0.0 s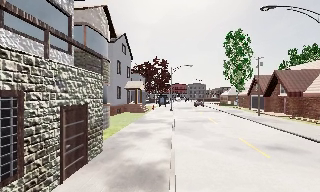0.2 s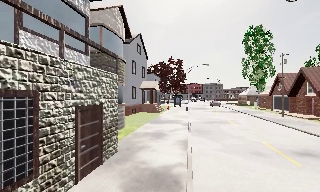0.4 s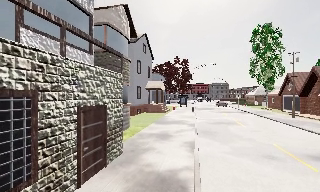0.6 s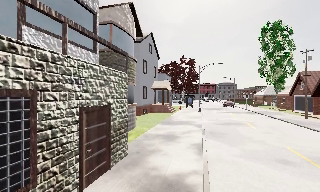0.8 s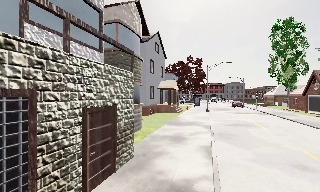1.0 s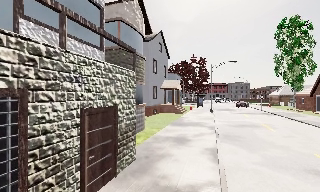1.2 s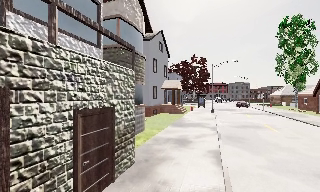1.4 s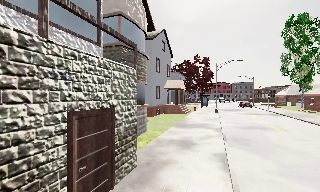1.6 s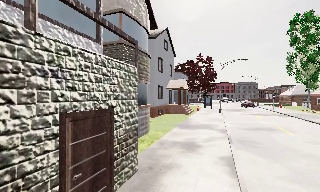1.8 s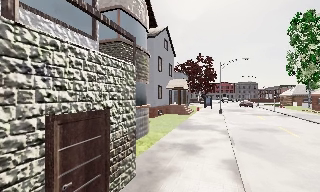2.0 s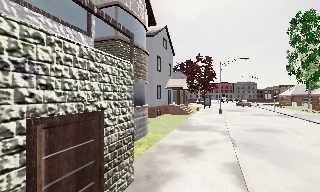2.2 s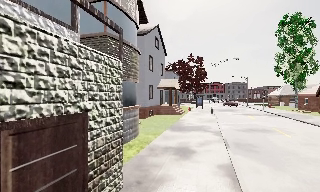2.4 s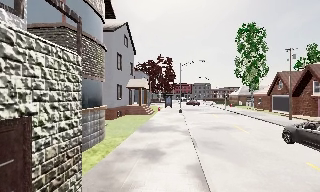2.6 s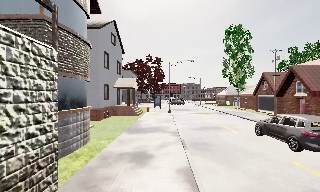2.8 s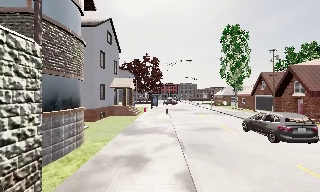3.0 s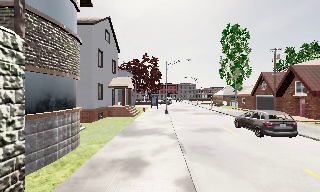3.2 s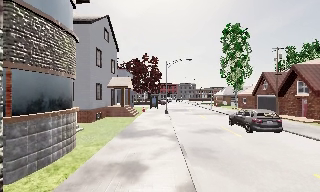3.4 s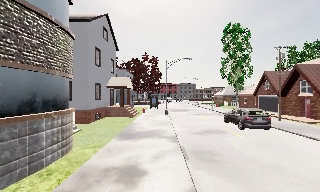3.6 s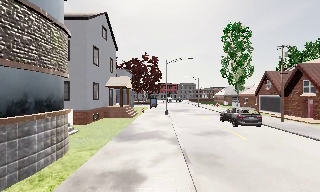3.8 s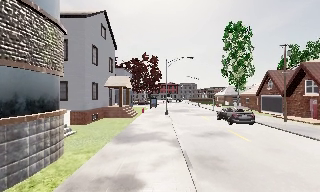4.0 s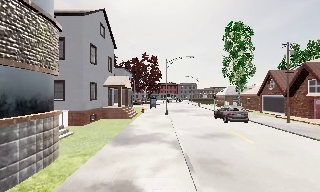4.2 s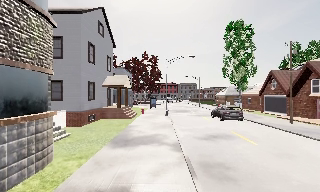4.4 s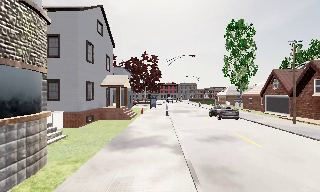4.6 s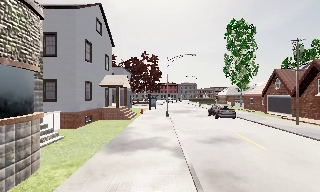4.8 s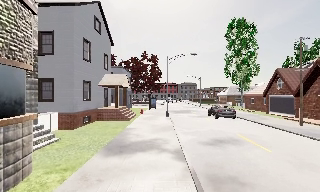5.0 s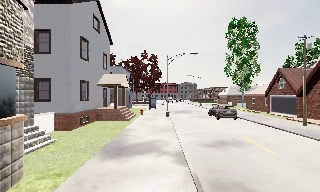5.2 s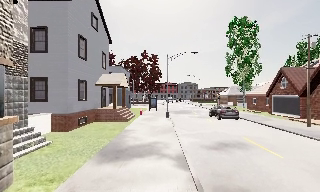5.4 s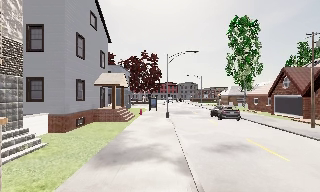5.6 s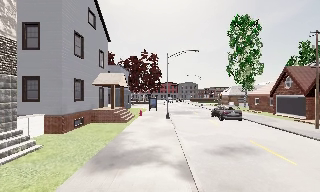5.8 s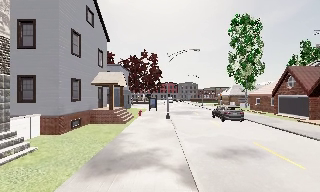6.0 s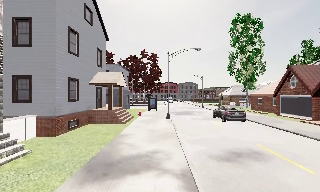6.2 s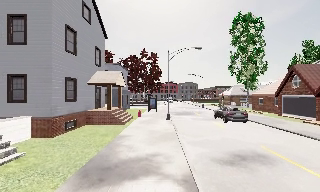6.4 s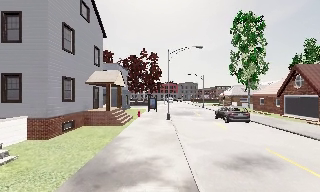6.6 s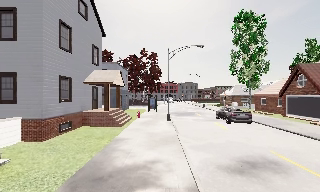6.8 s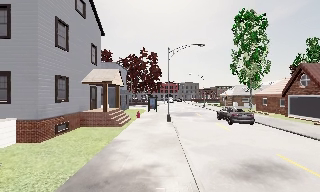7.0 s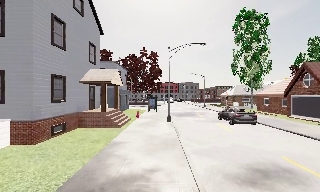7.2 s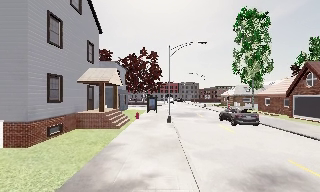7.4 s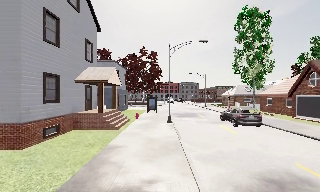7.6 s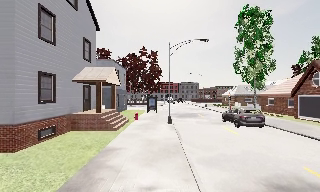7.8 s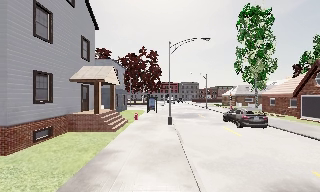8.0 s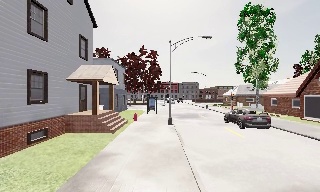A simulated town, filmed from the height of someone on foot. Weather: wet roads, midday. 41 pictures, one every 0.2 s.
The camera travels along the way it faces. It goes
forward.
0.0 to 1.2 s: The camera pans to its left, which is counterclockwise from overhead, by about 15 degrees. It travels forward, about 1.5 m, so what stands in front looms larger.
1.2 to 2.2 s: The camera travels forward, about 1.5 m, so what stands in front looms larger.
2.2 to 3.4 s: The scene slides to the left, as the camera pans about 15 degrees to its right. It travels forward, about 2 m, so what stands in front looms larger.
3.4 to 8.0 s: The camera travels forward, about 8 m, so what stands in front looms larger.
The film runs forward here.
